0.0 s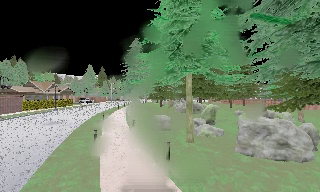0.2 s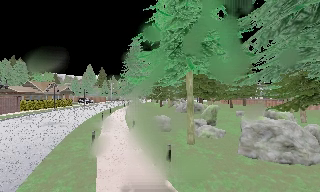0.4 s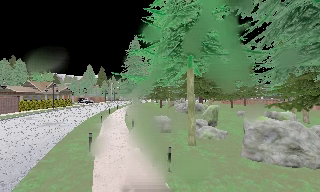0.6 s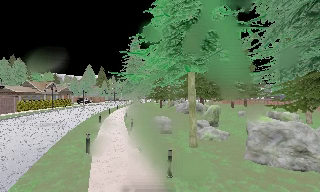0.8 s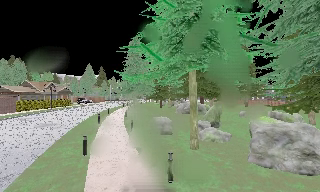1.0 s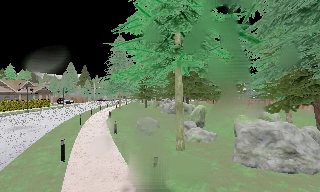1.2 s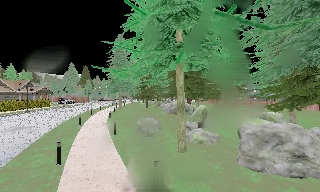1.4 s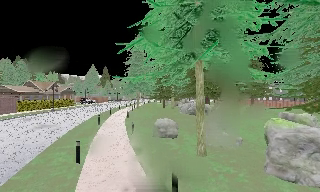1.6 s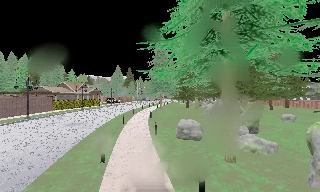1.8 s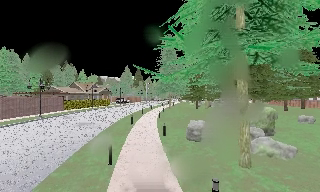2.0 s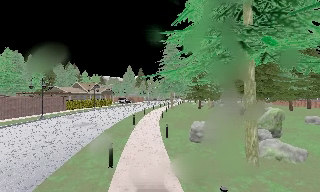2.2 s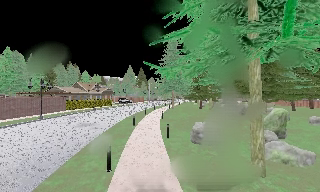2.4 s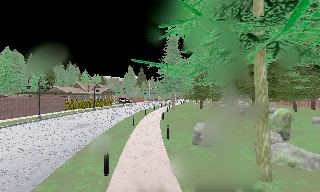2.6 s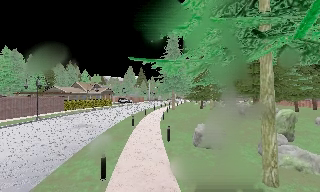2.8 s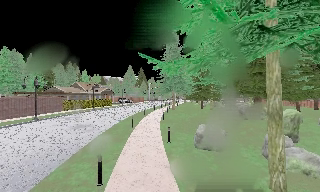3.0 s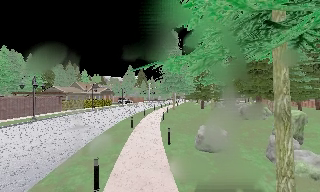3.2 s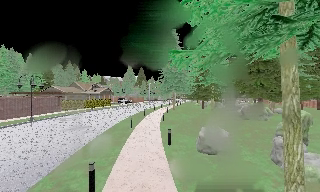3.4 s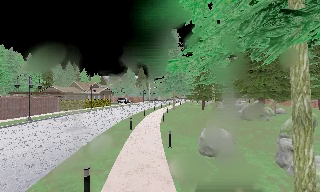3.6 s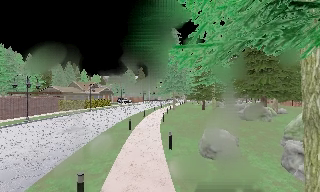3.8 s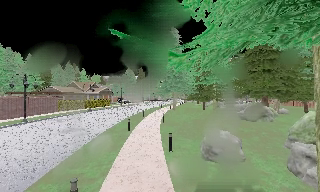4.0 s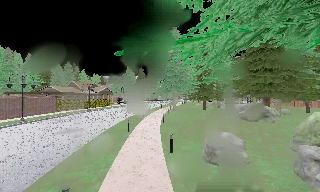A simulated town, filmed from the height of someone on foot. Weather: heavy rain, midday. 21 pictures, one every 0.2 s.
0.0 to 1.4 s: The camera travels forward, about 2 m, so what stands in front looms larger.
1.4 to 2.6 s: The camera pans to its left, which is counterclockwise from overhead, by about 10 degrees. It travels forward, about 1.5 m, so what stands in front looms larger.
2.6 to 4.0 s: The camera travels forward, about 2 m, so what stands in front looms larger.
The film runs forward here.
